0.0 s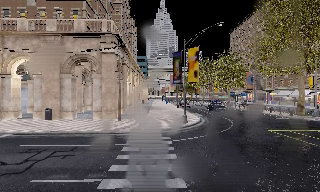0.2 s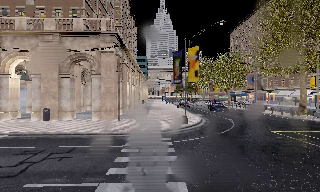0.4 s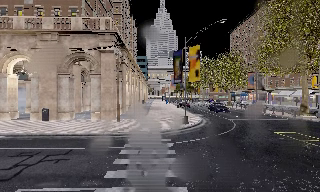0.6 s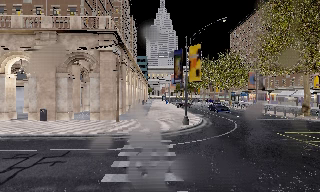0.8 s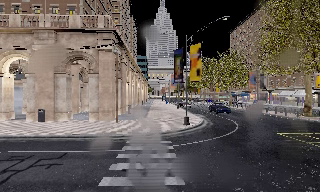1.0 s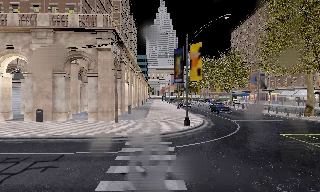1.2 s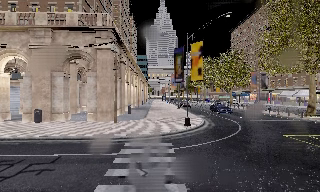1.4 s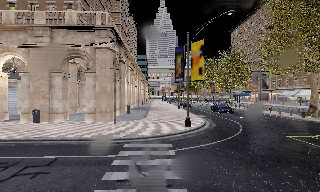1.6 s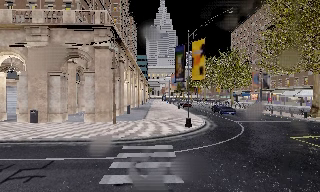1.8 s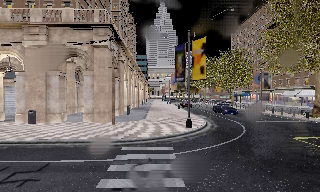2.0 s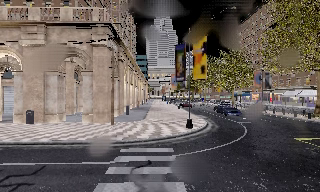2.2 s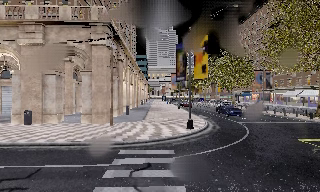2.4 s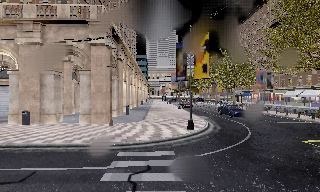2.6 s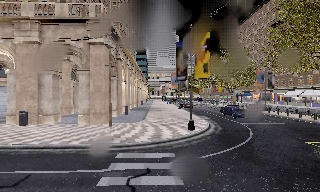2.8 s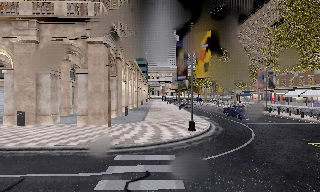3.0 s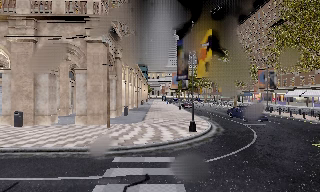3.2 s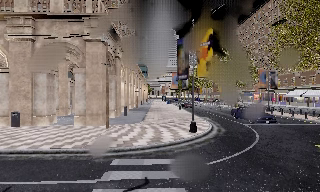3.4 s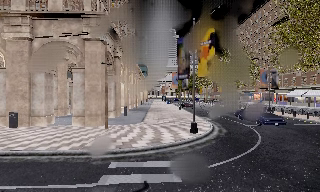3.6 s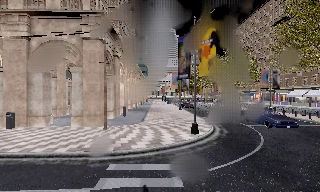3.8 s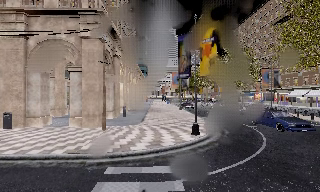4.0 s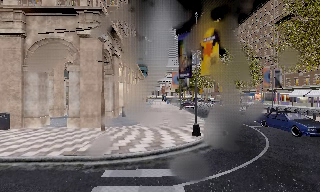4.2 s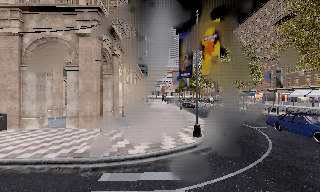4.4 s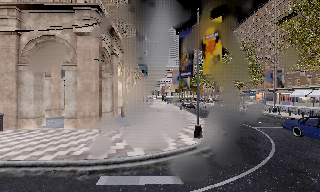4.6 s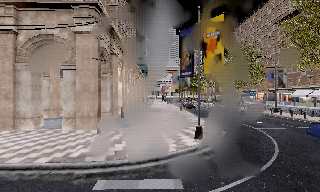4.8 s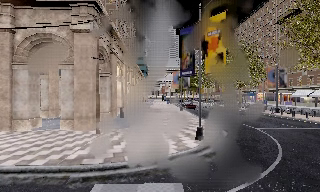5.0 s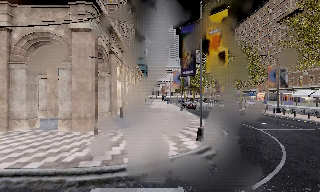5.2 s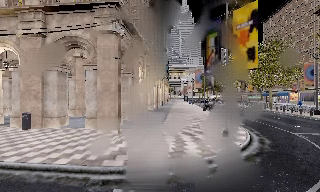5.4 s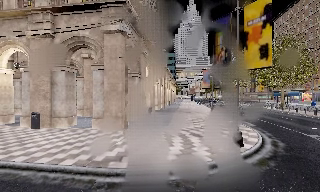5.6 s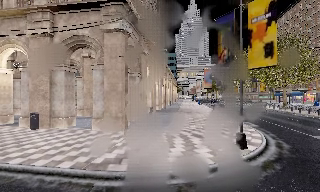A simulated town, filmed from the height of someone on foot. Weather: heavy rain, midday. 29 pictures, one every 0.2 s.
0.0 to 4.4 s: The camera travels forward, about 5 m, so what stands in front looms larger.
4.4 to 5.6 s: The camera pans to its left, which is counterclockwise from overhead, by about 10 degrees. It travels forward, about 1.5 m, so what stands in front looms larger.
The film runs forward here.
